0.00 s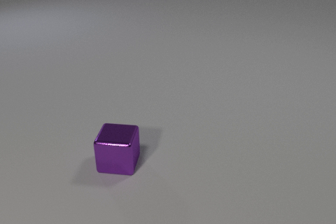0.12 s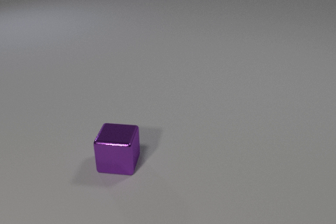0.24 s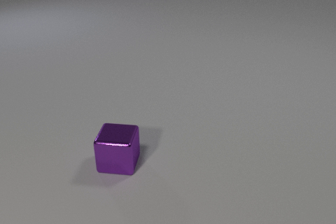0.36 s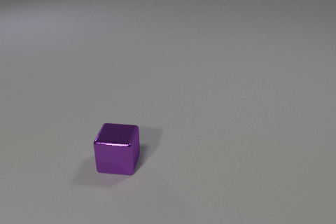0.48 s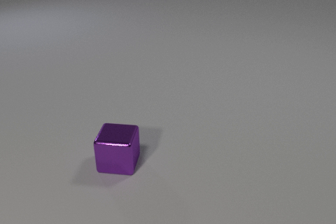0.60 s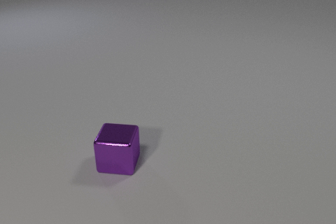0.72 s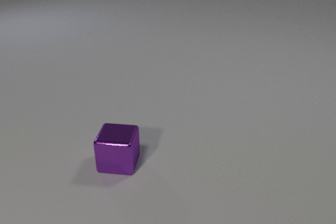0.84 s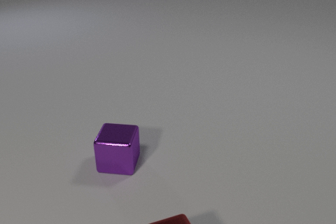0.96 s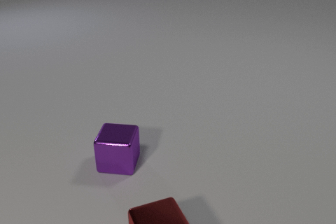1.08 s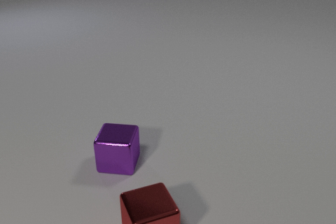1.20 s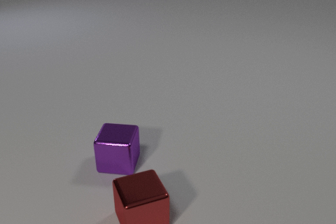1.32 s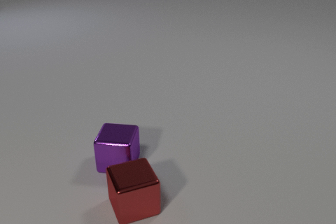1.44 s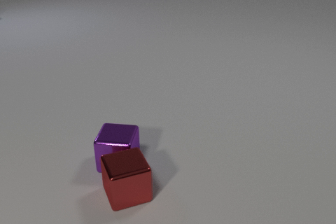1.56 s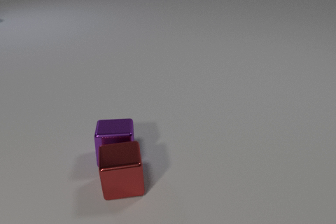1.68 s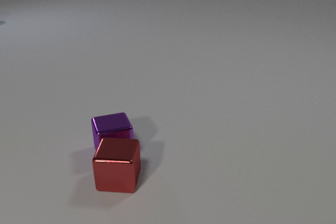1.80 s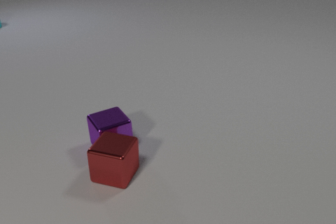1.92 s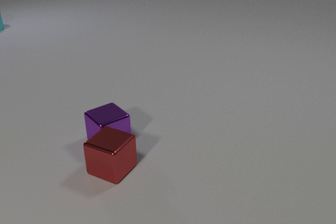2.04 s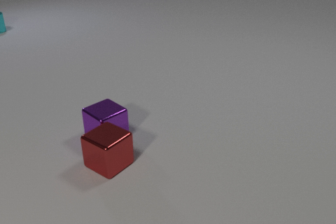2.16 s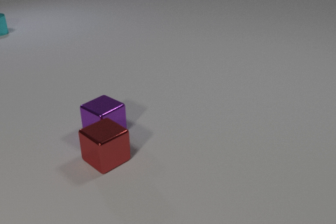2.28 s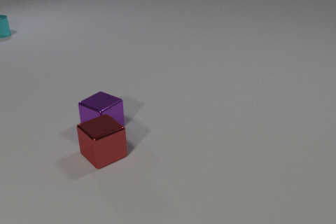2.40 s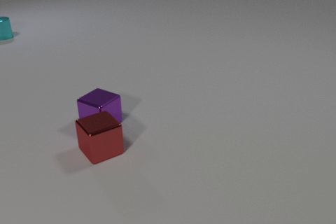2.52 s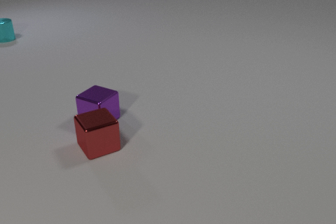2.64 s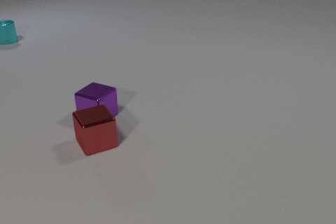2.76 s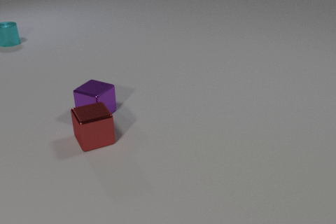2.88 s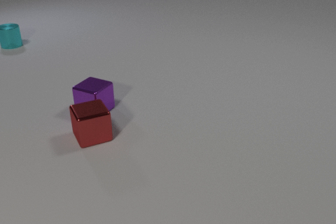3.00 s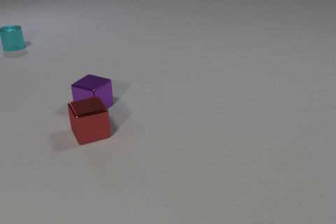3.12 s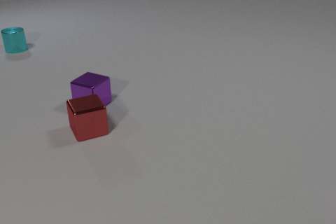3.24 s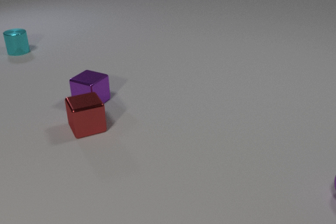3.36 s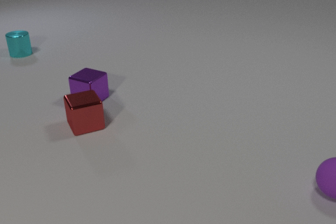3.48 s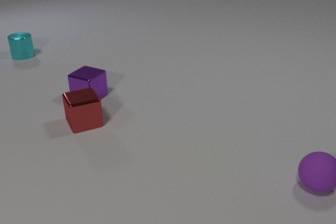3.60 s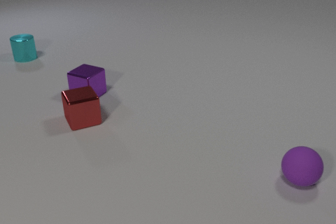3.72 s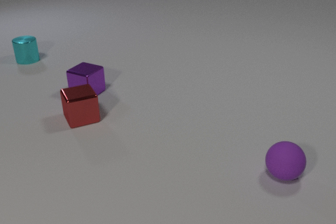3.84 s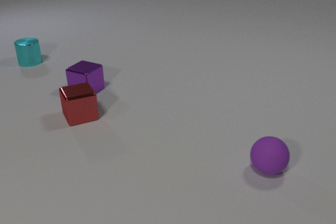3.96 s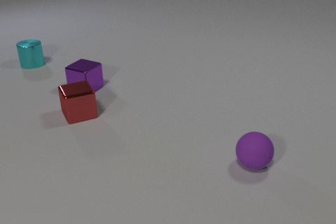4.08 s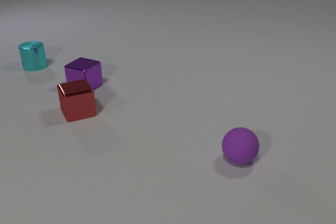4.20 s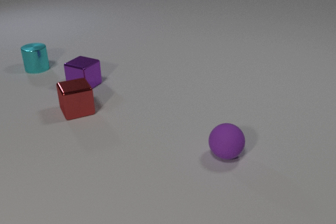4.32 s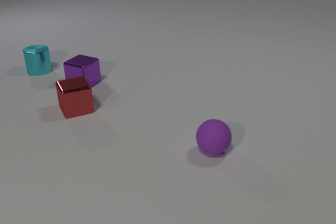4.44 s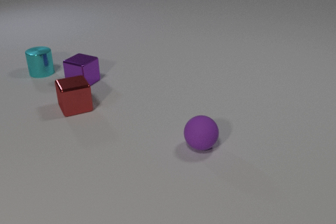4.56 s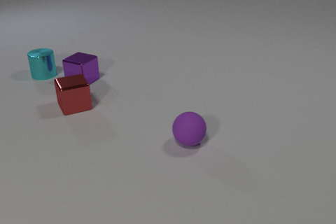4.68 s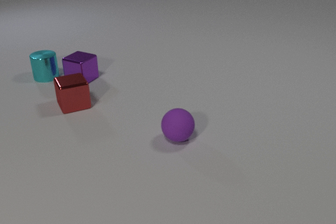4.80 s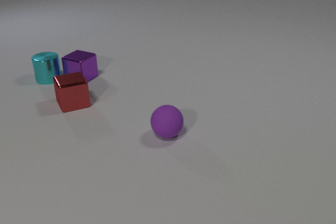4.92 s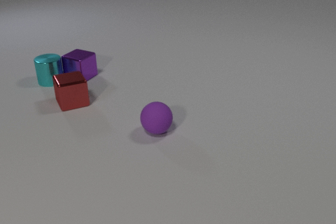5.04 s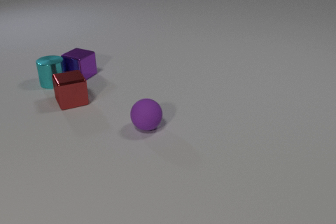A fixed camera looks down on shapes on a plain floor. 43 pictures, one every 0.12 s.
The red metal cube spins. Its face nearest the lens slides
to the left.
The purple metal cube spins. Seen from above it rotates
counterclockwise.
0.00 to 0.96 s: The red metal cube comes in at the bottom edge, slides away from the camera and to the left.
0.96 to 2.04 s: The red metal cube slides away from the camera, spins clockwise seen from above by about 60 degrees, its near face sliding to the left. The purple metal cube slides away from the camera, spins so that its near face slides to the right, counterclockwise seen from above. The cyan metal cylinder comes in at the left edge, slides toward the camera. The red metal cube and the purple metal cube collide.
2.04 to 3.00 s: The red metal cube slides away from the camera, spins so that its near face slides to the left, clockwise seen from above. The purple metal cube slides away from the camera. The cyan metal cylinder slides toward the camera.
3.00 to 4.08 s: The red metal cube slides away from the camera. The purple metal cube slides away from the camera. The cyan metal cylinder slides toward the camera. The purple rubber sphere comes in at the right edge, rolls to the left.
4.08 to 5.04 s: The red metal cube slides away from the camera. The purple metal cube slides away from the camera. The cyan metal cylinder slides toward the camera. The purple rubber sphere rolls to the left and away from the camera. The purple metal cube and the cyan metal cylinder collide.
What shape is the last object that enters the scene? sphere.
What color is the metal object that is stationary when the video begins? purple.
What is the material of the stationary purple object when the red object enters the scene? metal.
